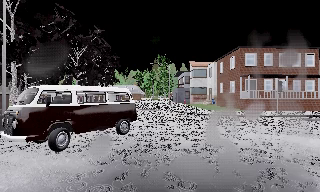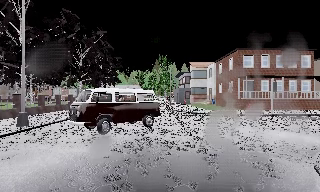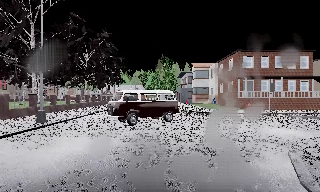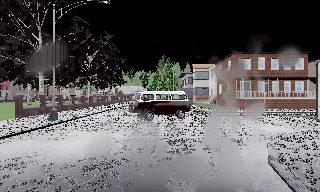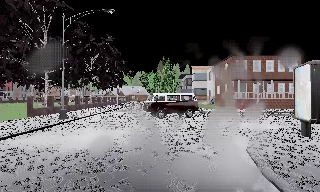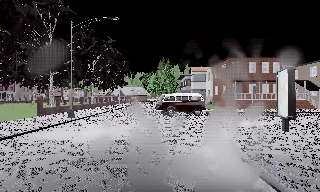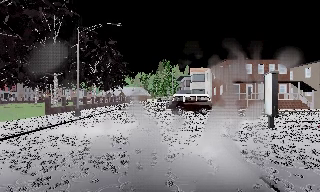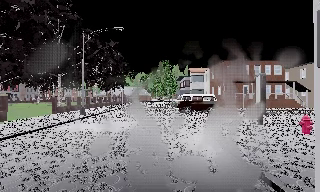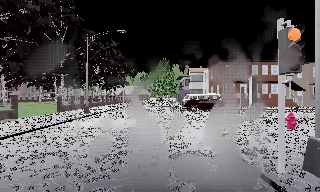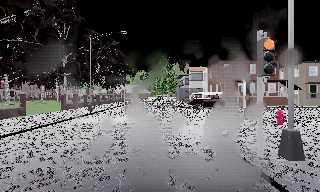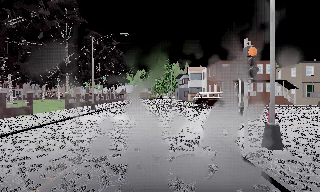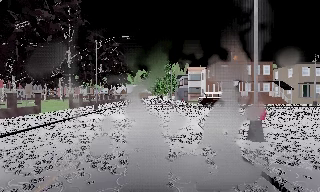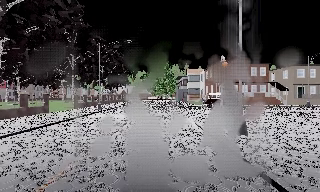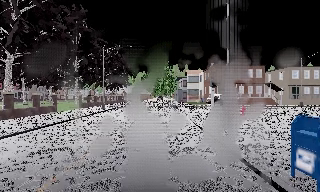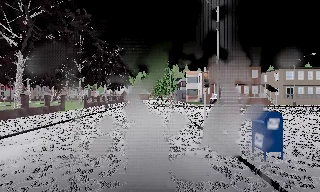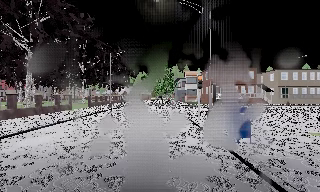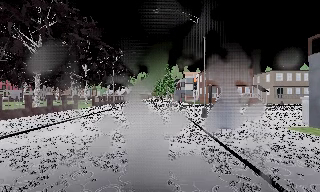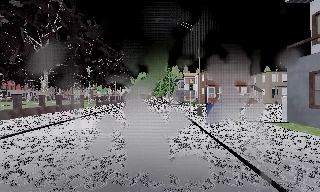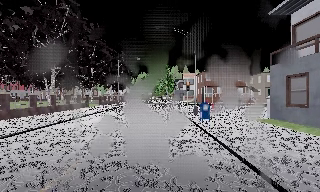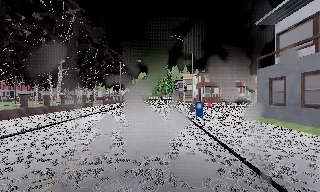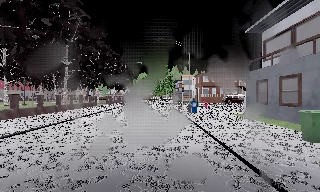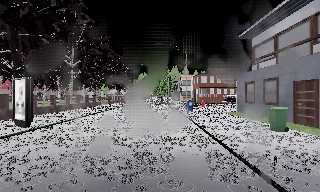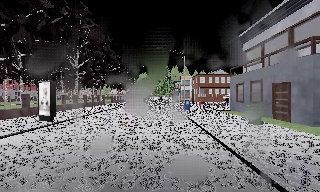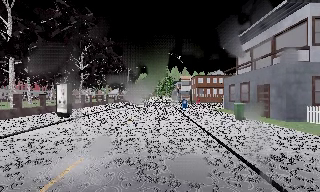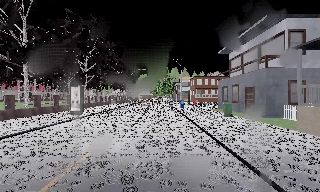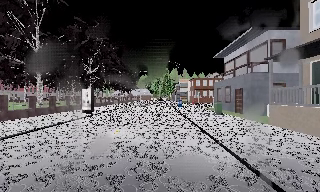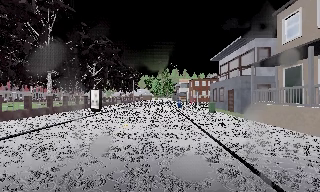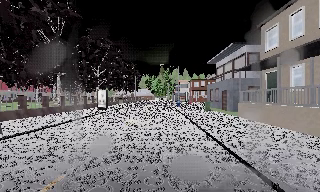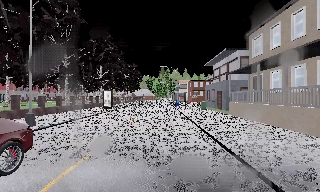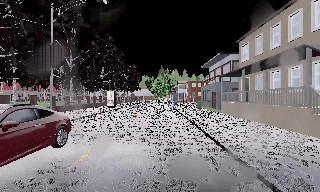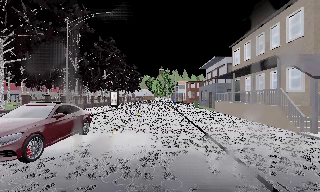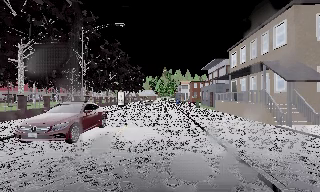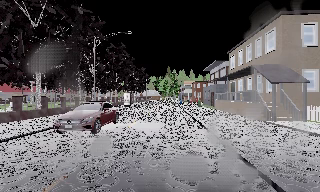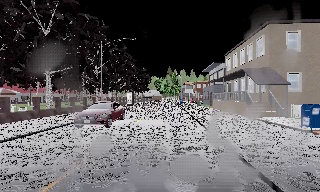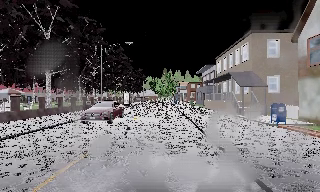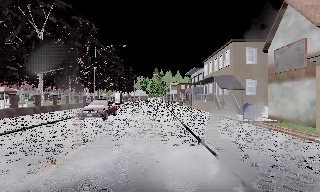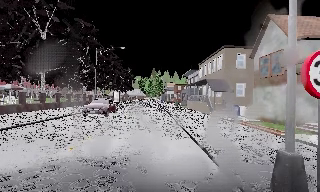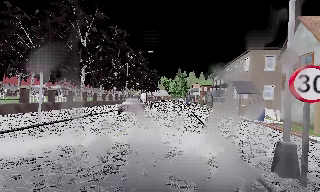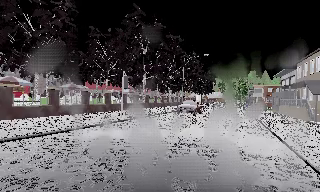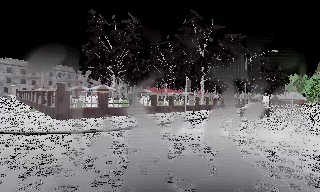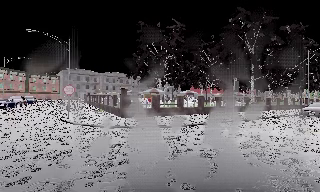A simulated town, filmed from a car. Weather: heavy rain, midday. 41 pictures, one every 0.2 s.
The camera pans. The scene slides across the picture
to the right.
The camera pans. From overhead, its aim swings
counterclockwise.
0.0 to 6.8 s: The camera travels backward, about 45 m, so what stands in front gets smaller. It gains speed.
6.8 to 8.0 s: The camera swings to its left by about 60 degrees, and the scene slides to the right. It travels backward, about 7 m.
The film runs backward here.
